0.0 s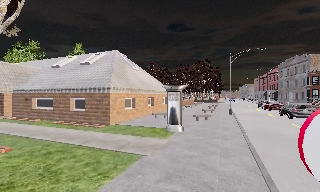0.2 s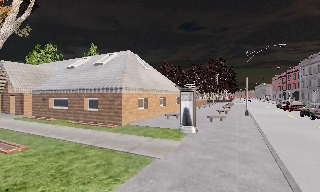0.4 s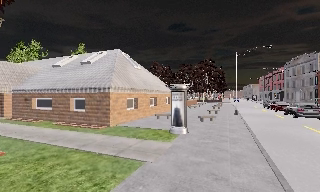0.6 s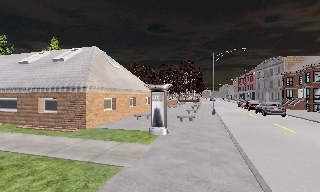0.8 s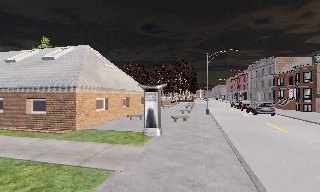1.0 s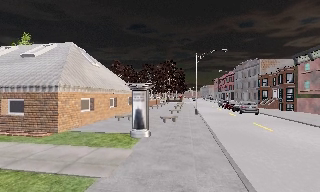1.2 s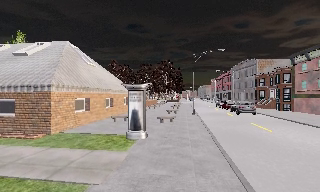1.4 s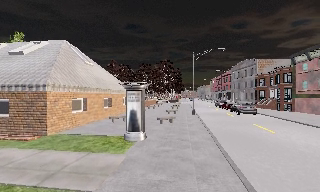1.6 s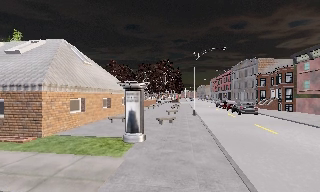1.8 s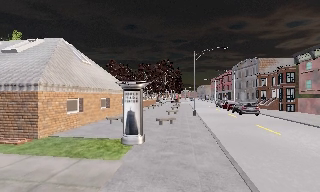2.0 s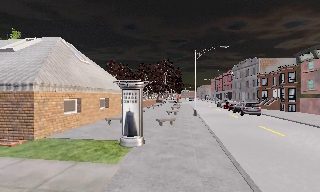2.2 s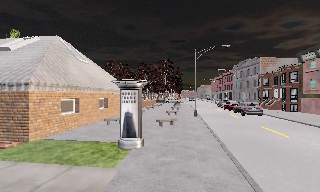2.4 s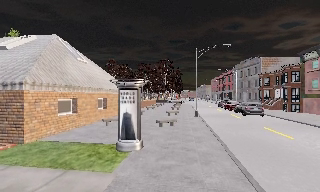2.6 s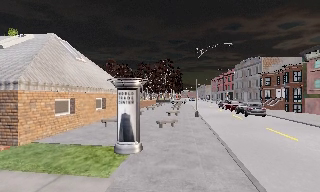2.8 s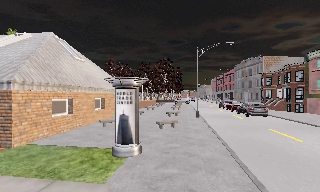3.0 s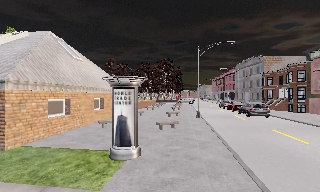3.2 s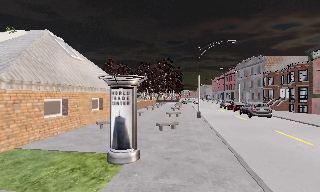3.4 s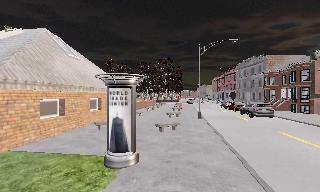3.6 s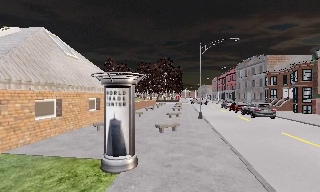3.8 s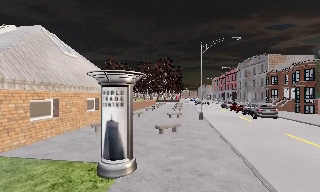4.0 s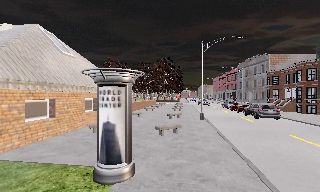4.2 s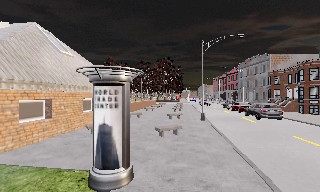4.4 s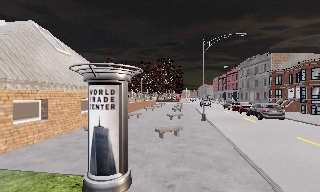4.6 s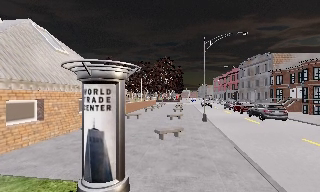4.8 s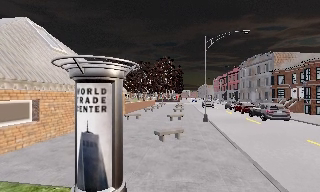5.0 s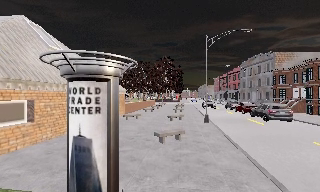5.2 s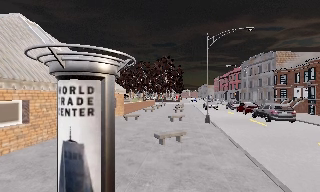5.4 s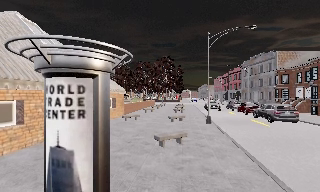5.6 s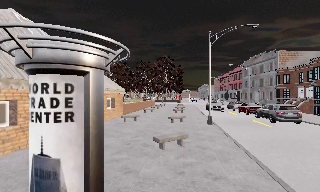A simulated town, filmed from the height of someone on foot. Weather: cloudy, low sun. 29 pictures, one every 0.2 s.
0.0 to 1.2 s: The camera pans to its right, which is clockwise from overhead, by about 15 degrees. It travels forward, about 1.5 m, so what stands in front looms larger.
1.2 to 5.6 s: The camera travels forward, about 7 m, so what stands in front looms larger.
The film runs forward here.
